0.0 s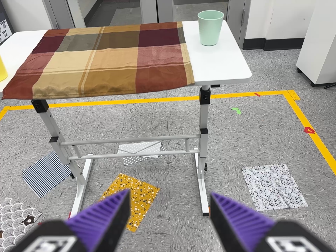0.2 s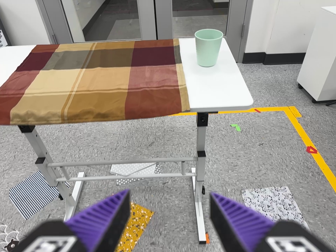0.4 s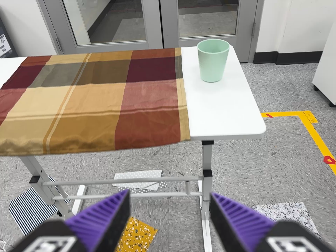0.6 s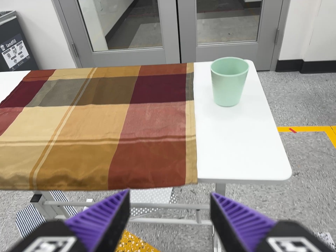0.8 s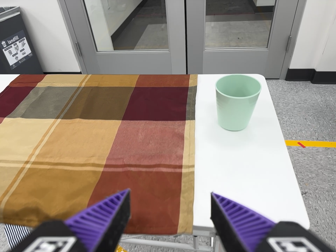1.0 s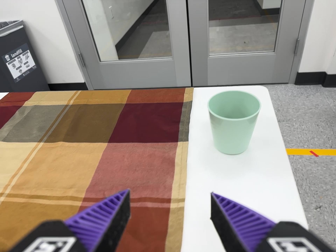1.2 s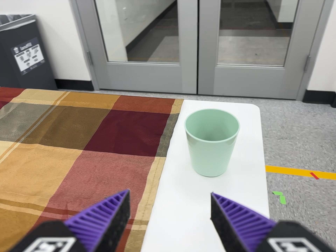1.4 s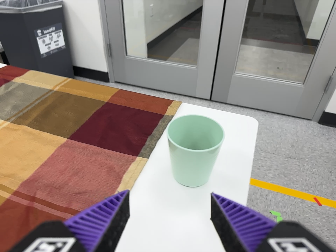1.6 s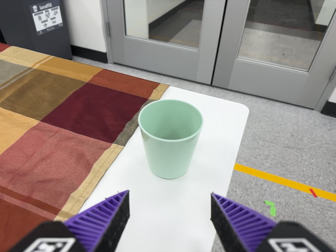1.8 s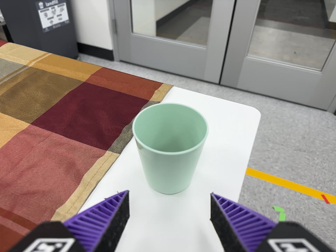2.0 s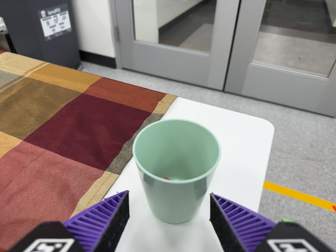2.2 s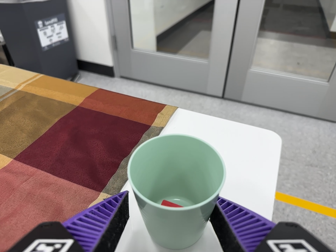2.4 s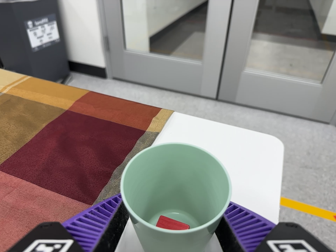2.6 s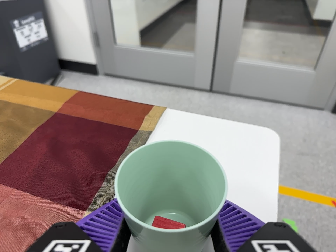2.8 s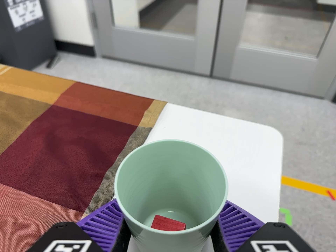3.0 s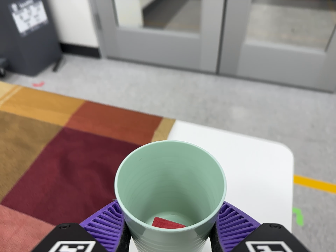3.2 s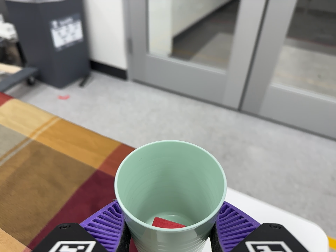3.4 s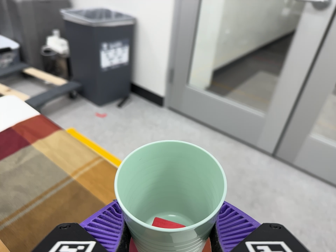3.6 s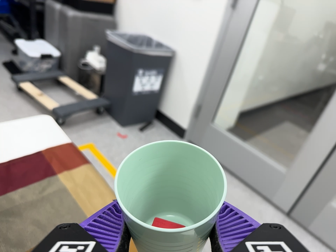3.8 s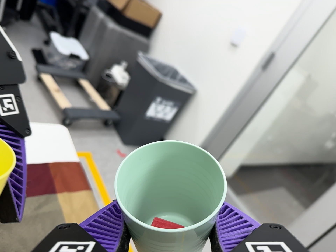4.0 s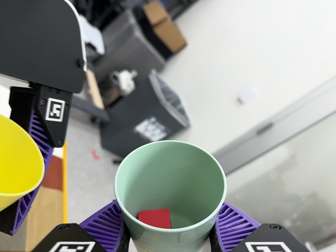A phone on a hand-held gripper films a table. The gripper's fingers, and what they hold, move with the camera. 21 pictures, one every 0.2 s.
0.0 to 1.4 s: The camera pans to its left by about 15 degrees. It travels forward, toward the top of its view and to its right, about 50 cm, so what stands in front looms larger. It rolls about its line of sight by about 15 degrees, and the scene rotates clockwise.
1.4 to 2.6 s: The camera travels forward, about 16 cm, so what stands in front looms larger.
2.6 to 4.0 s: The camera travels toward the top of its view and to its left, about 34 cm, so close, fixed things drift downward. Its aim tips toward the top of its view by about 20 degrees, and the scene shifts downward. It rolls about its line of sight by about 70 degrees, and the scene rotates clockwise.
The film runs forward here.
